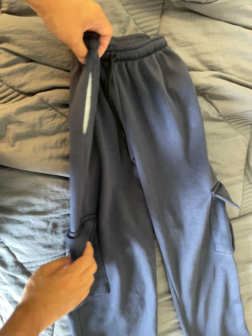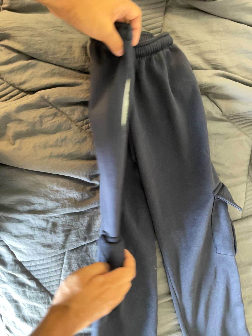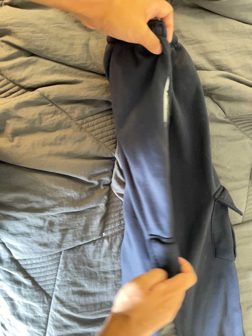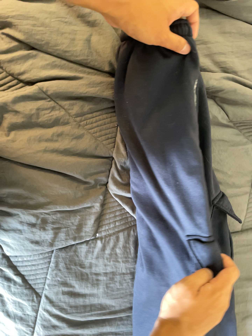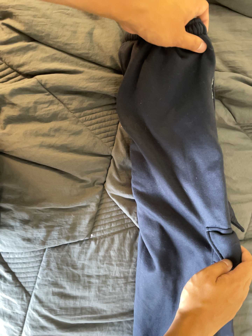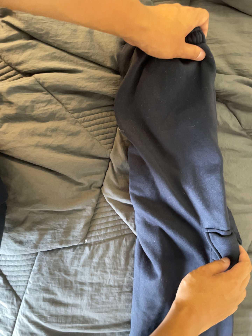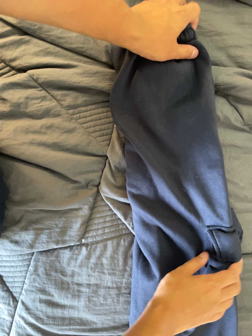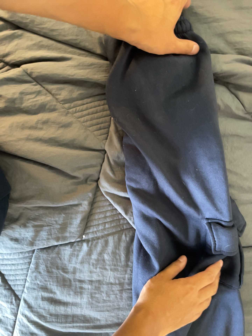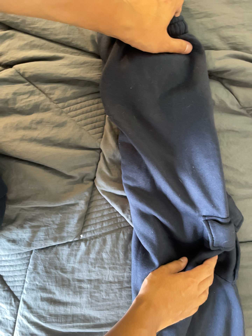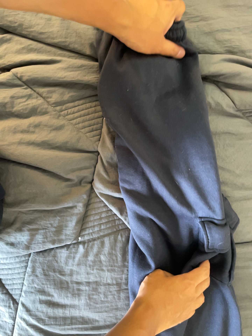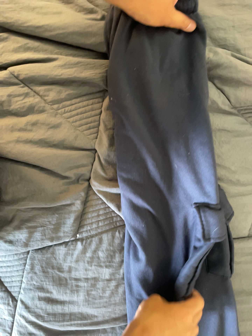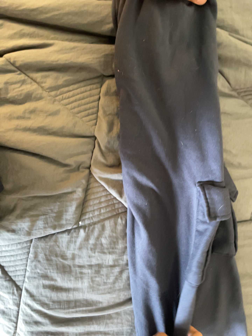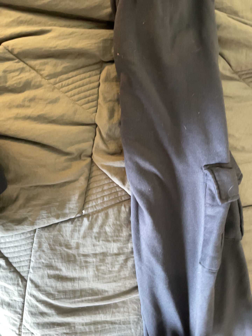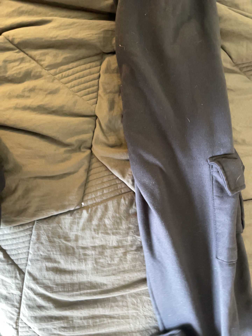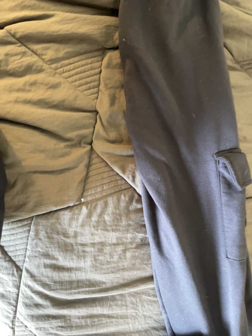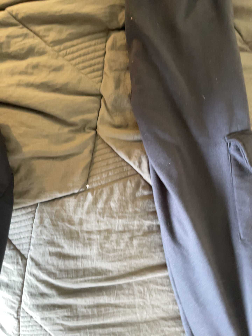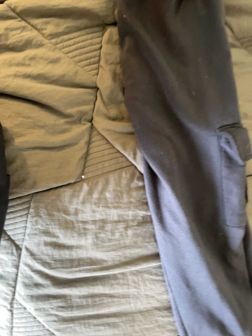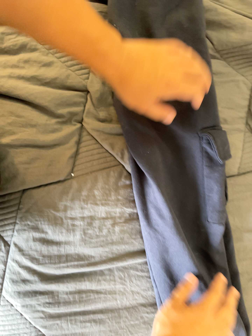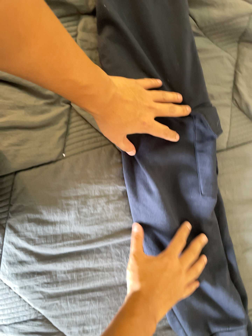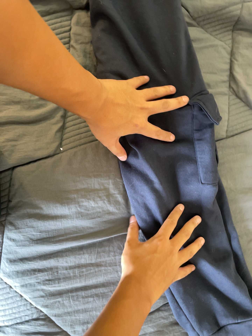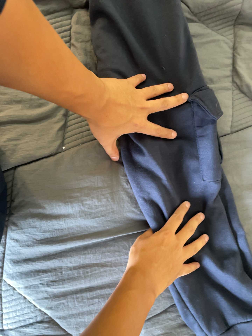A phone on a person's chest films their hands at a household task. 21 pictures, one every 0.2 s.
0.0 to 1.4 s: The camera pans to its left by about 10 degrees. It travels to its right and forward, about 14 cm.
1.4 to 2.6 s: The camera travels toward the bottom of its view, about 6 cm, so close, fixed things drift upward.
2.6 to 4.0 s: The camera travels toward the bottom of its view, about 18 cm. Its aim tips toward the top of its view by about 10 degrees.
The film runs forward here.
